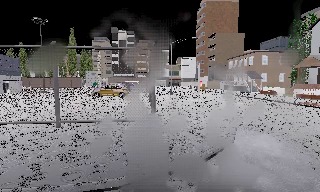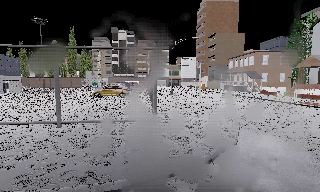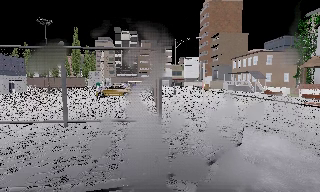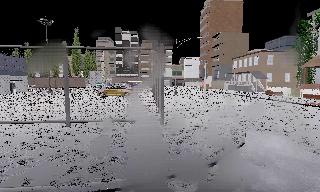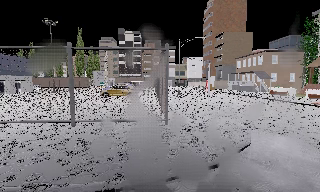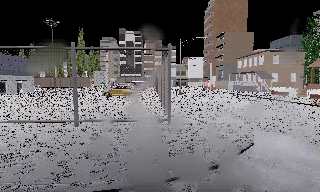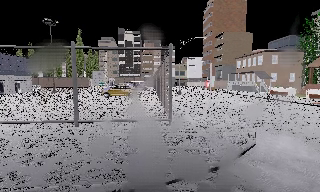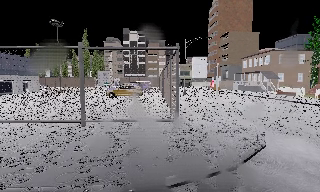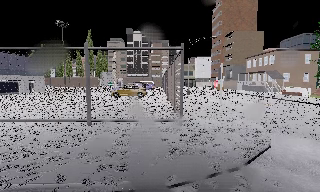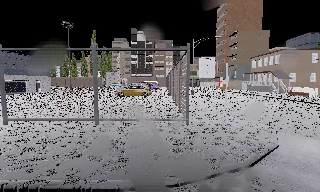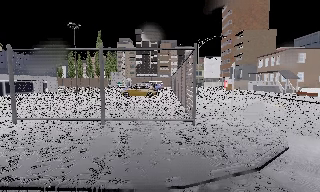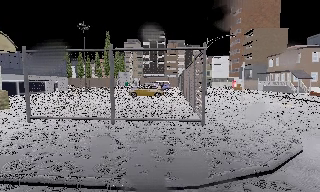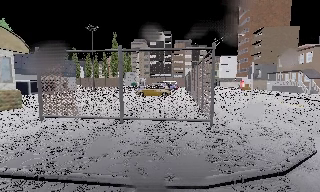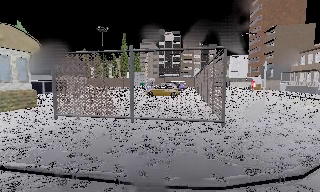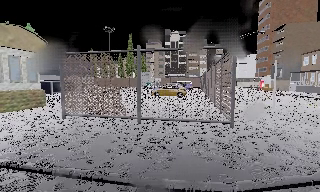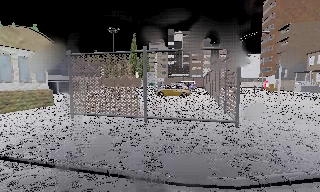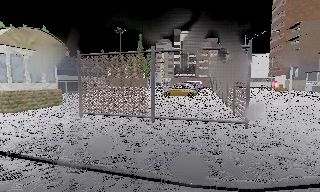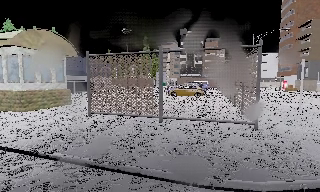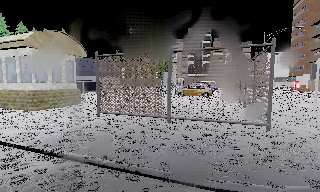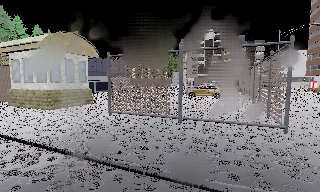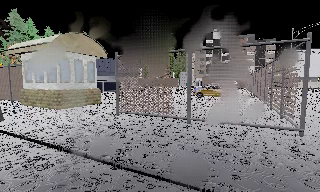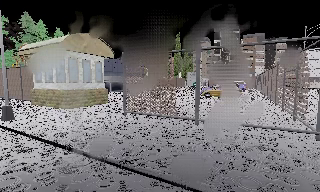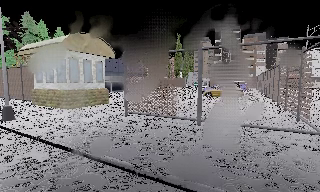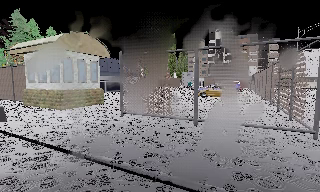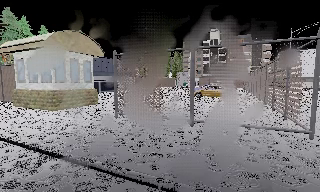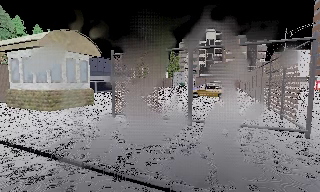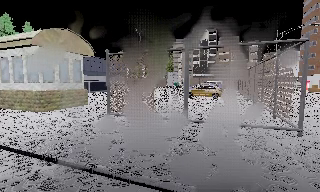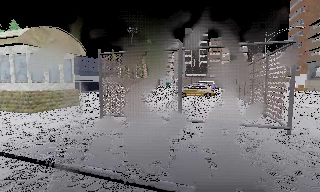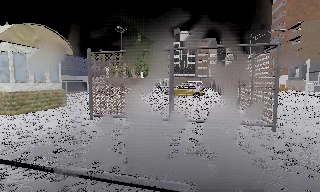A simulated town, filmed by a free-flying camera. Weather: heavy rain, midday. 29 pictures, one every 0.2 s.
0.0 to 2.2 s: The camera travels to its left, about 1 m, so close, fixed things drift to the right.
2.2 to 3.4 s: The camera swings to its left by about 15 degrees, and the scene slides to the right. It travels to its left, about 0.5 m, so close, fixed things drift to the right.
3.4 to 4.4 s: The camera swings to its left by about 10 degrees, and the scene slides to the right.
4.4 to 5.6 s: The camera pans to its right, which is clockwise from overhead, by about 15 degrees.
The film runs forward here.
